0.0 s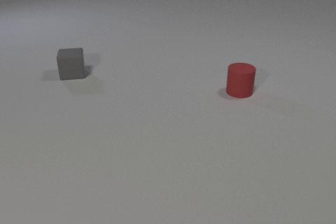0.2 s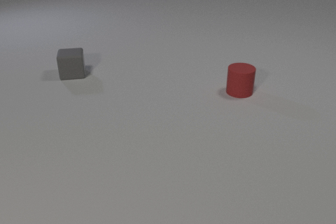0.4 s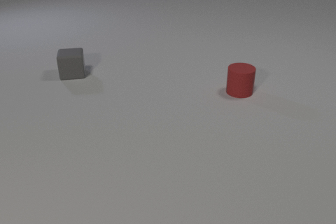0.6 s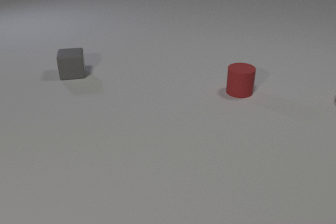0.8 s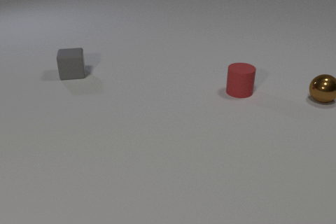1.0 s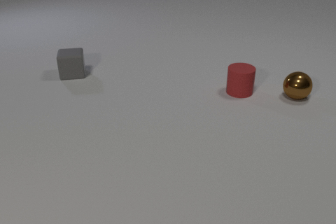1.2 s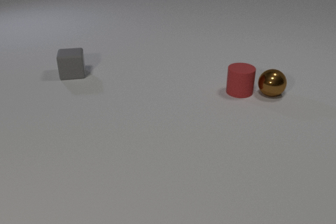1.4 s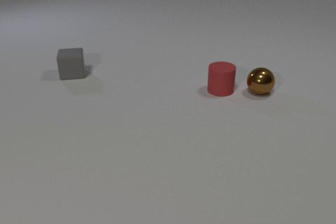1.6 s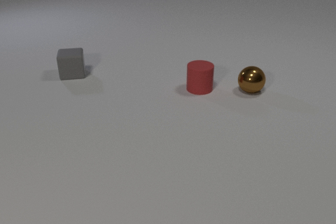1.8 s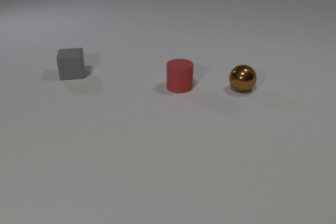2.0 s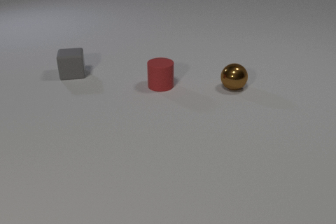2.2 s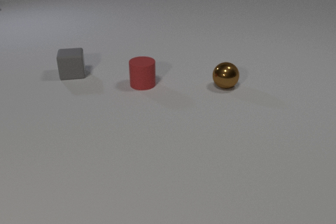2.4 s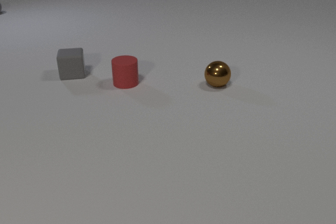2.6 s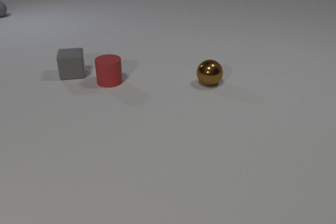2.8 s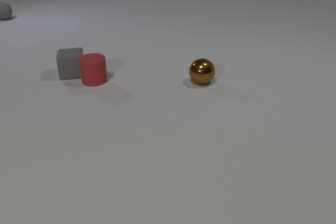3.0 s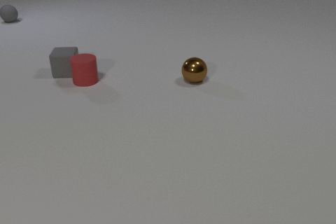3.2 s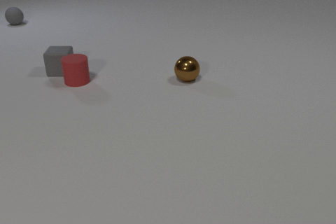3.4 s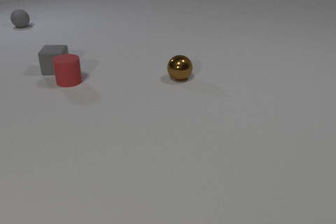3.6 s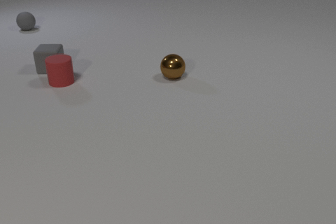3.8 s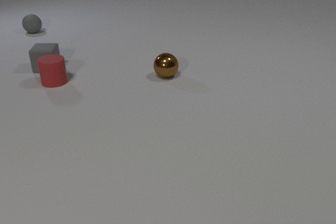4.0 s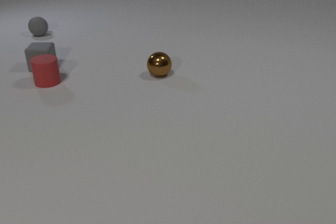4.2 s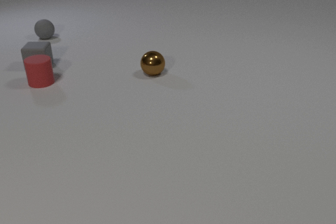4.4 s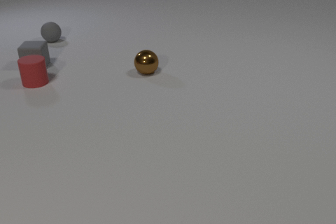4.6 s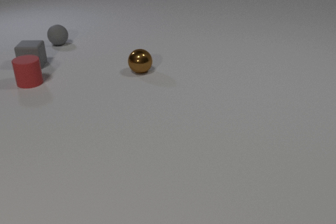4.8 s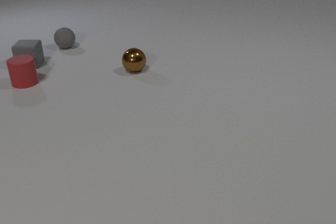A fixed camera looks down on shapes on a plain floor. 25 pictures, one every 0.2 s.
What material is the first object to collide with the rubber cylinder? metal.
What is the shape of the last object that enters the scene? sphere.
How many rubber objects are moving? 3.
0.0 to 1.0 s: The brown metal sphere comes in at the right edge, rolls to the left.
1.0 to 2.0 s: The brown metal sphere rolls to the left. The red rubber cylinder slides to the left. The brown metal sphere and the red rubber cylinder collide.
2.0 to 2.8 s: The brown metal sphere rolls to the left. The red rubber cylinder slides to the left. The gray rubber sphere comes in at the left edge, rolls toward the camera and to the right. The red rubber cylinder and the gray rubber cube collide.
2.8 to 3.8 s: The brown metal sphere rolls to the left. The red rubber cylinder slides to the left. The gray rubber sphere rolls toward the camera and to the right. The gray rubber cube slides to the left and away from the camera.
3.8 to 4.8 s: The brown metal sphere rolls to the left and away from the camera. The red rubber cylinder slides to the left. The gray rubber sphere rolls toward the camera and to the right. The gray rubber cube slides away from the camera and to the left.
